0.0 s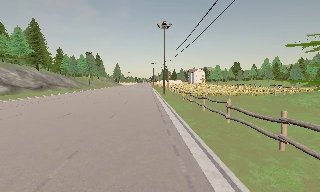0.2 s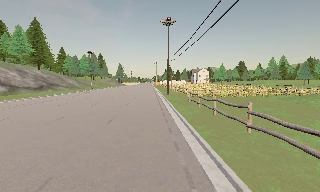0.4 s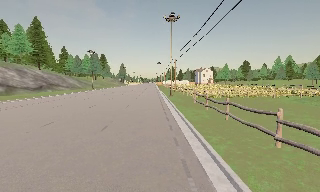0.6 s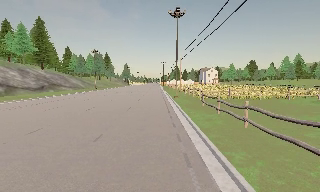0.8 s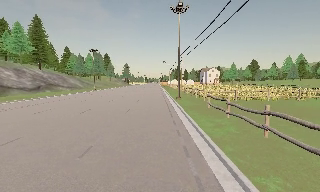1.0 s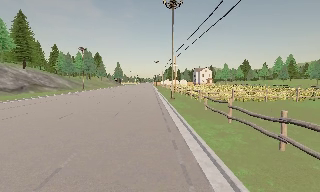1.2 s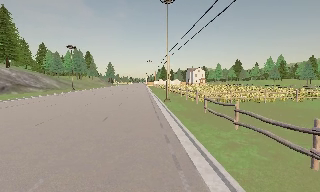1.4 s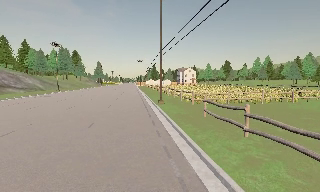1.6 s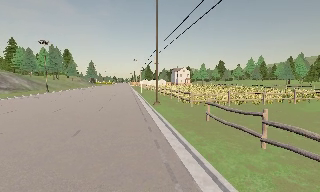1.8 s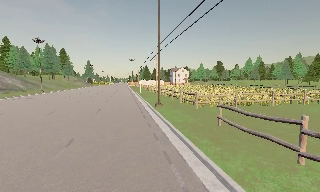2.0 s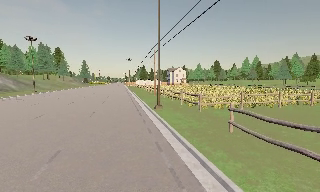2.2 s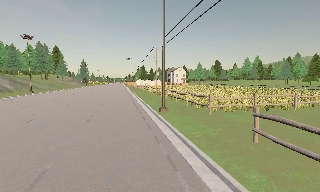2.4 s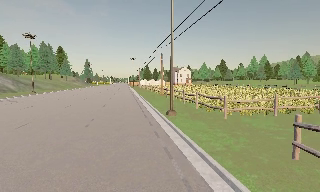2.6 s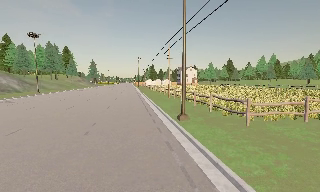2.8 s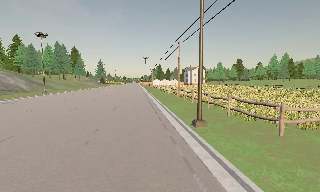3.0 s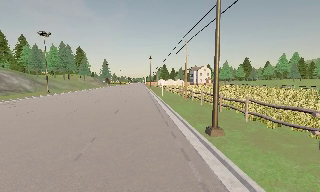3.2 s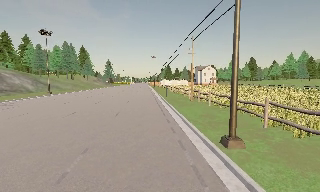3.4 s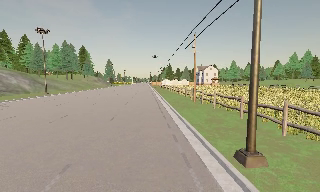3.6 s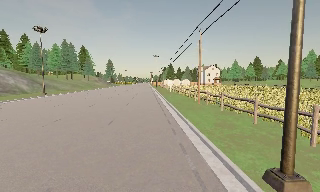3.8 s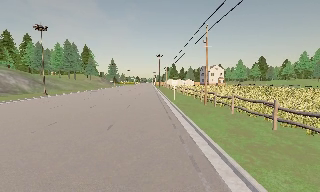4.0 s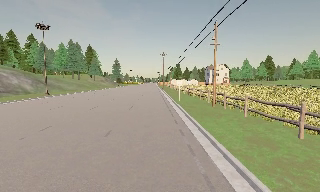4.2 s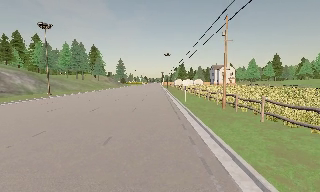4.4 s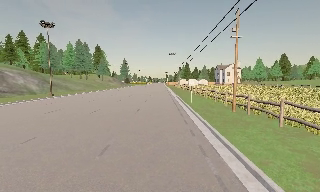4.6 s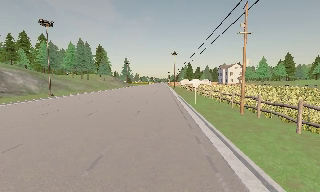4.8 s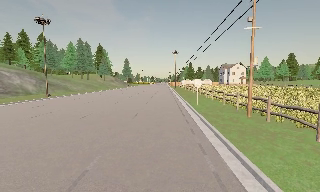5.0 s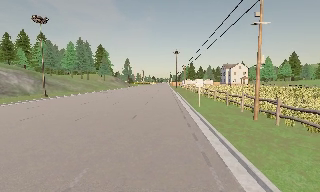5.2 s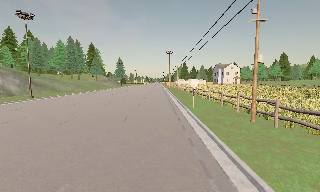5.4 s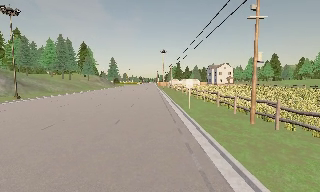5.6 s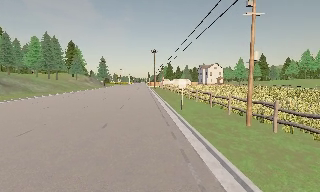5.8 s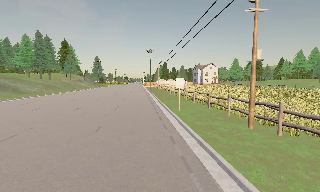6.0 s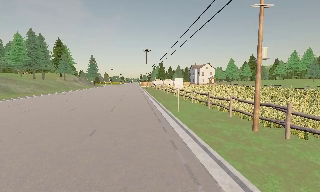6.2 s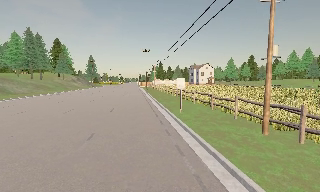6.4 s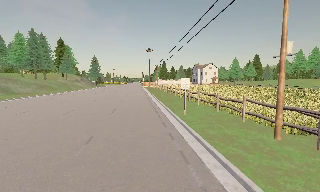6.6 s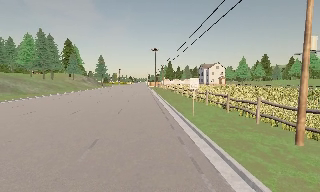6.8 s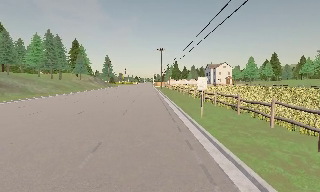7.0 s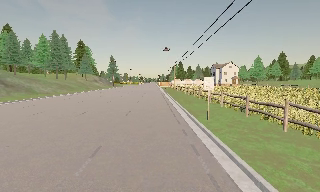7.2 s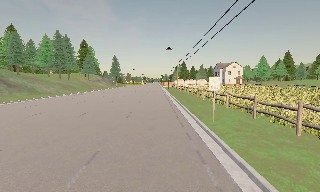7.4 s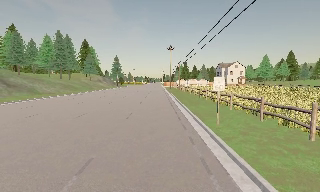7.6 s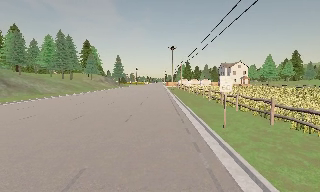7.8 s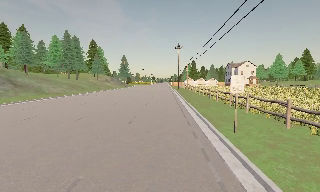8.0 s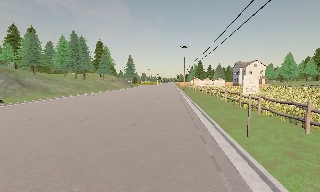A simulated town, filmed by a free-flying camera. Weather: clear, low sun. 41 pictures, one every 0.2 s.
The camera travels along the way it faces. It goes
forward.
0.0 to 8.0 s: The camera travels forward, about 40 m, so what stands in front looms larger. It loses speed.
The film runs forward here.
